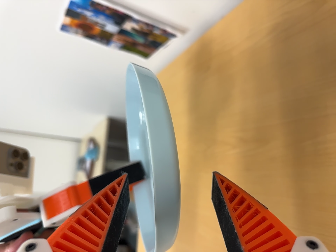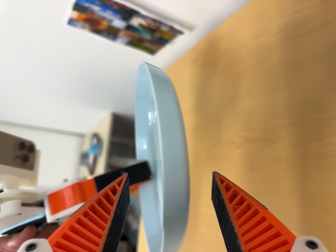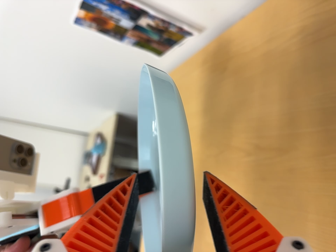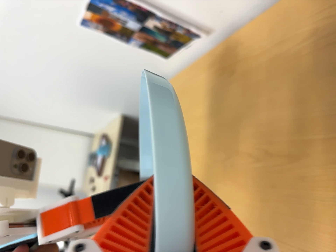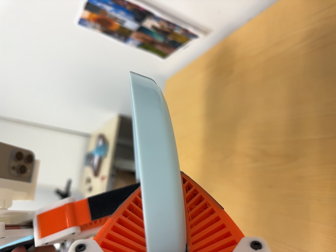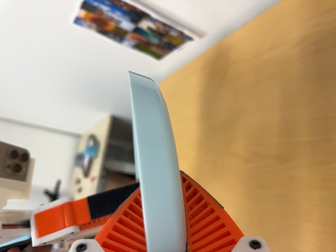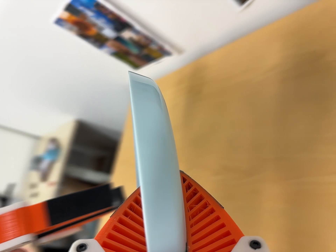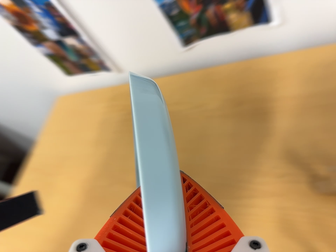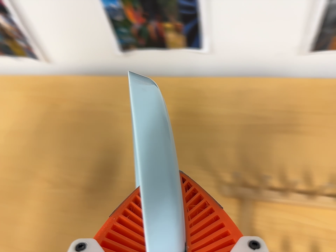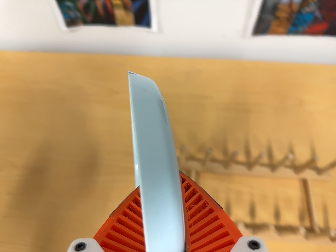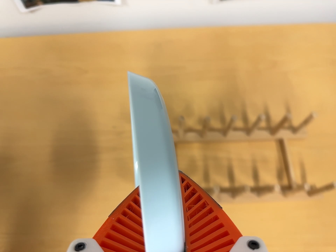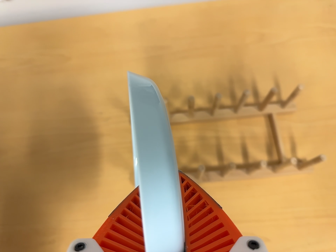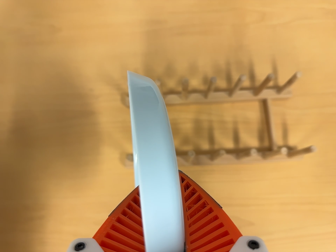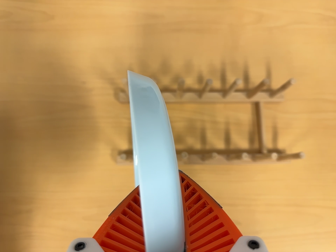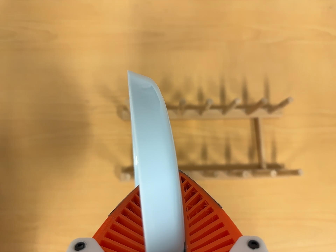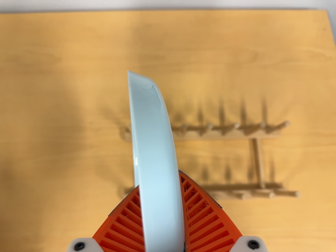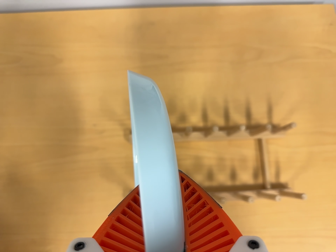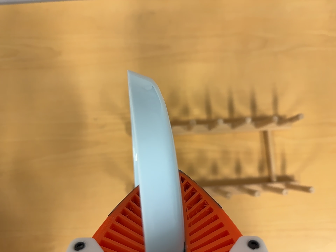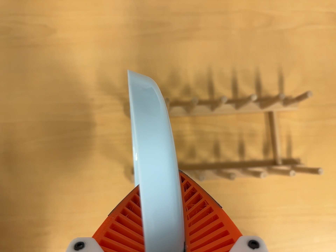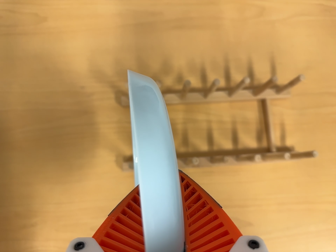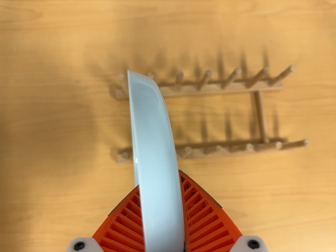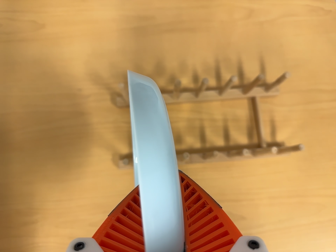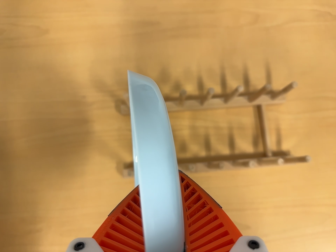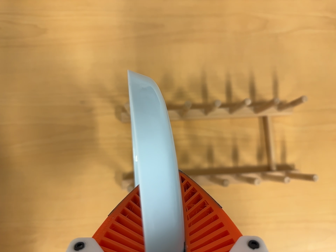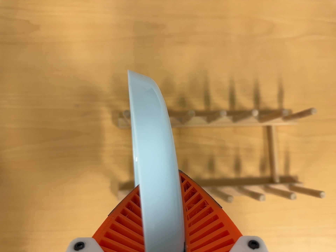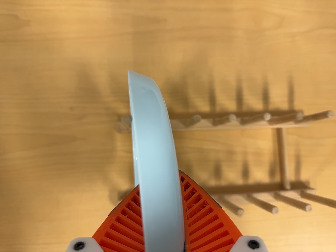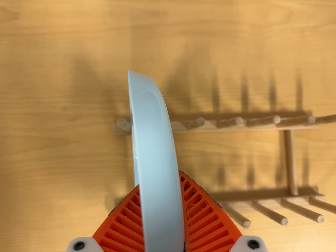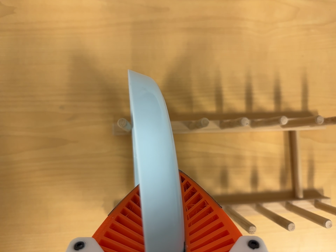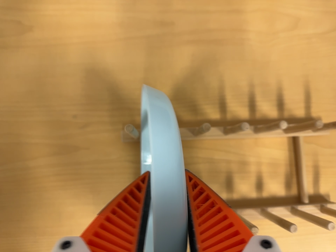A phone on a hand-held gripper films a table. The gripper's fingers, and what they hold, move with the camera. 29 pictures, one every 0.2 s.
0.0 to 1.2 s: The camera travels to its left, about 5 cm. It rolls about its line of sight by about 10 degrees, and the scene rotates clockwise.
1.2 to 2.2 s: The scene slides to the left, as the camera pans about 50 degrees to its right. It travels backward and toward the bottom of its view, about 7 cm.
2.2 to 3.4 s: The camera travels toward the top of its view, about 12 cm. Its aim tips toward the bottom of its view by about 10 degrees.
3.4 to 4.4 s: The camera travels toward the bottom of its view, about 5 cm, so close, fixed things drift upward.
4.4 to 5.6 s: The camera travels forward and toward the top of its view, about 10 cm, so what stands in front looms larger.
The film runs forward here.
